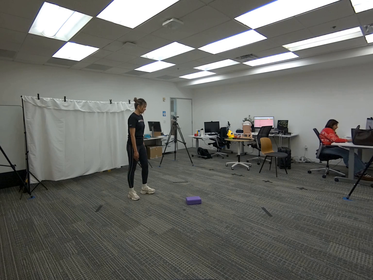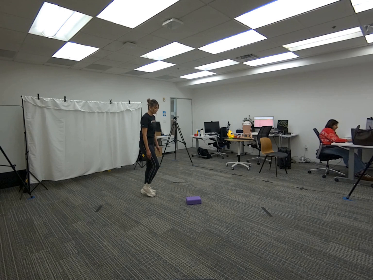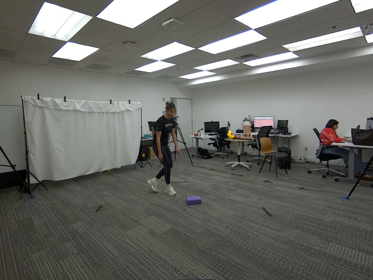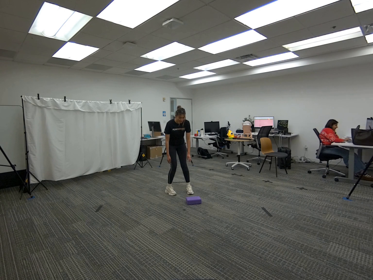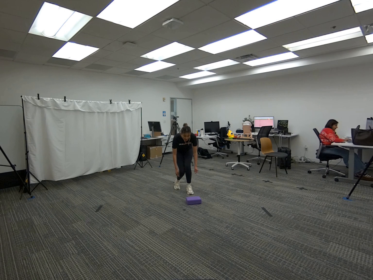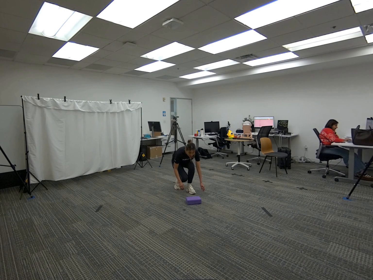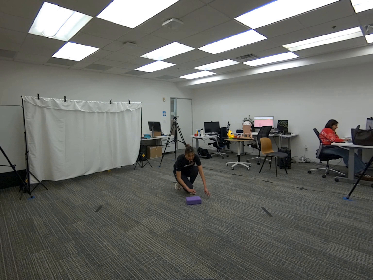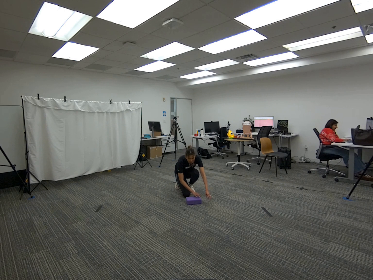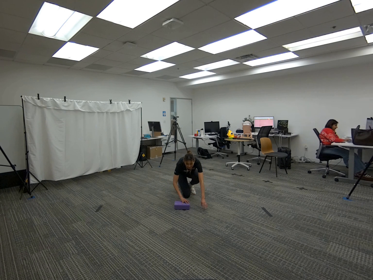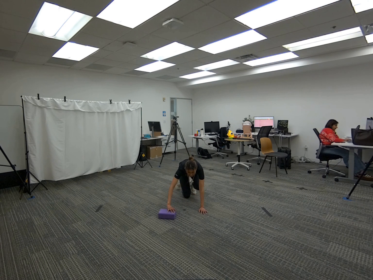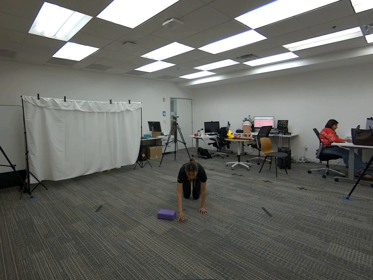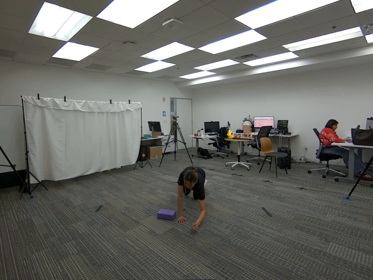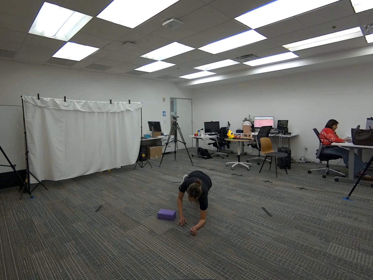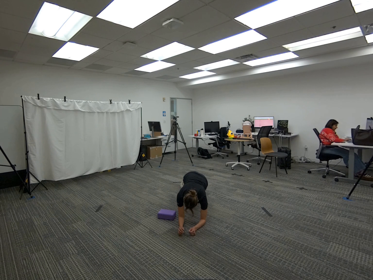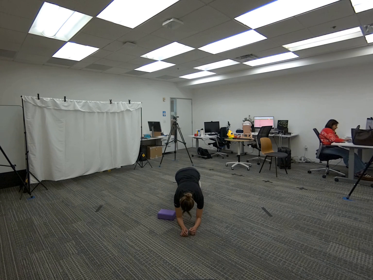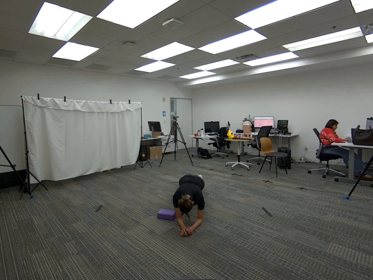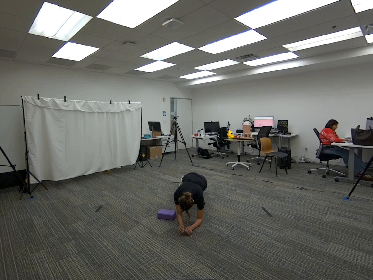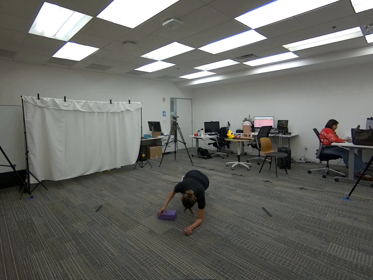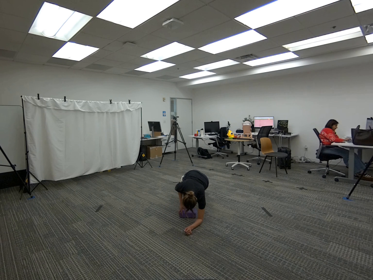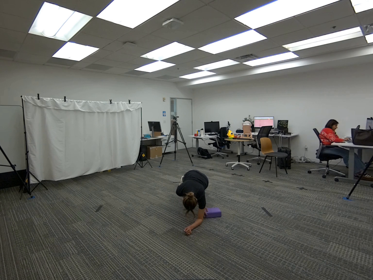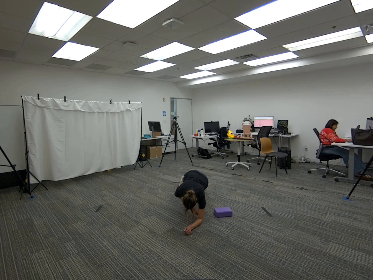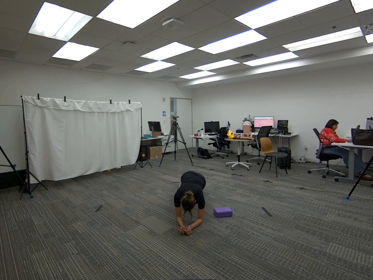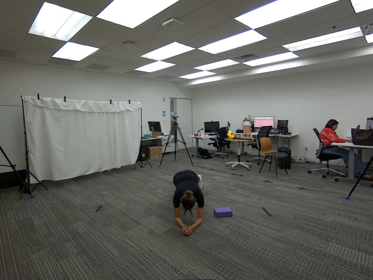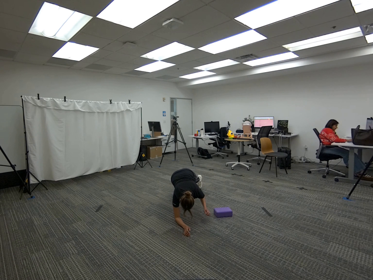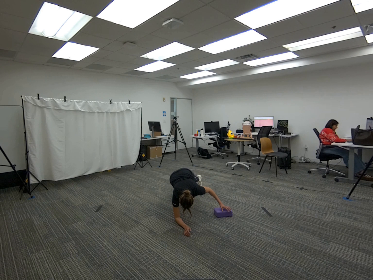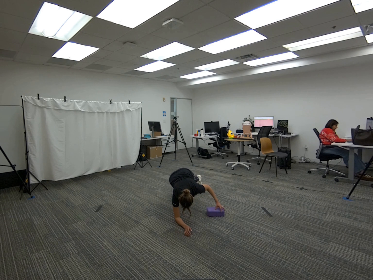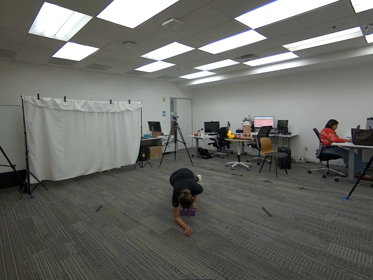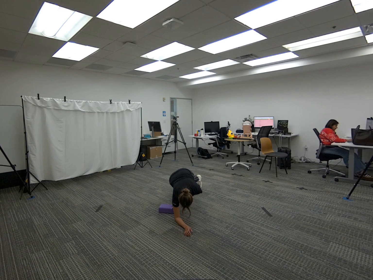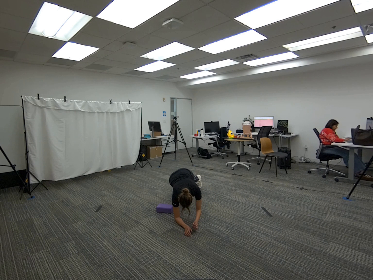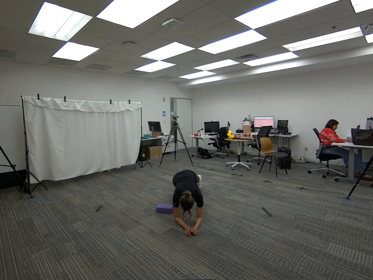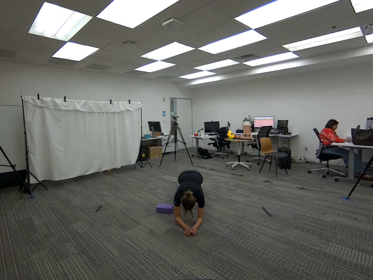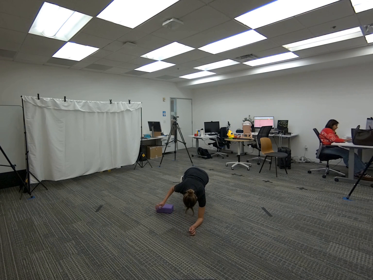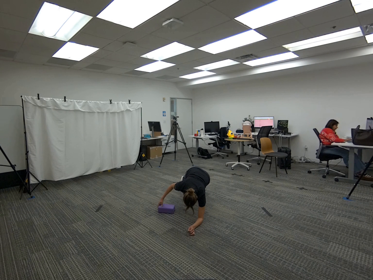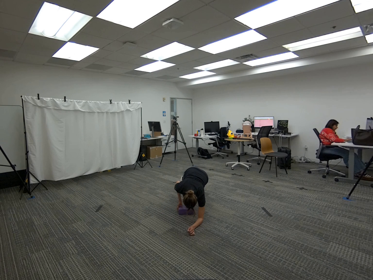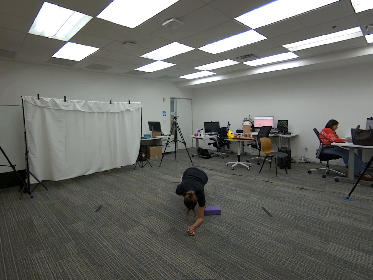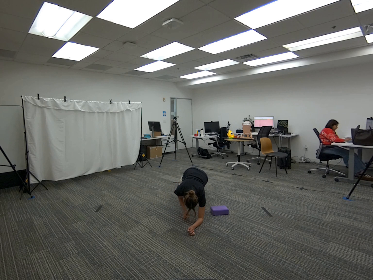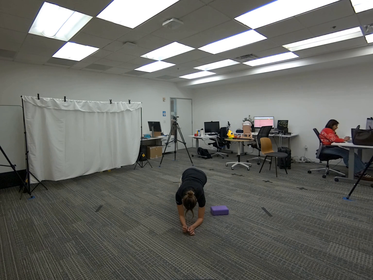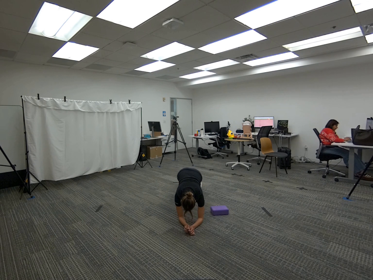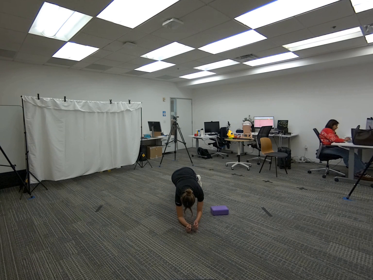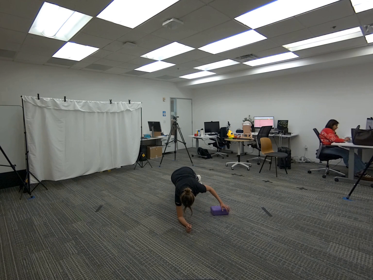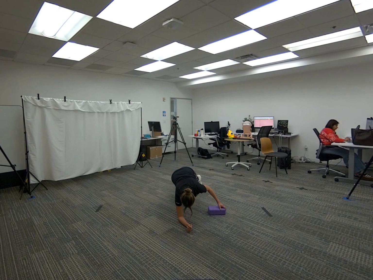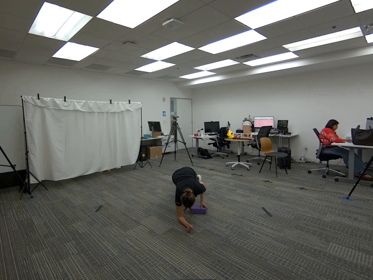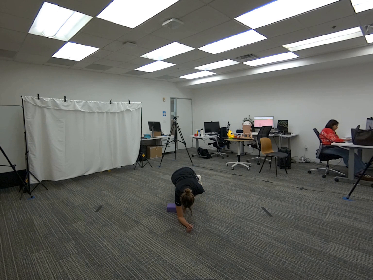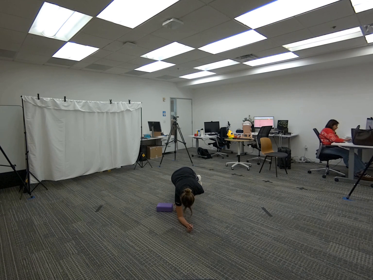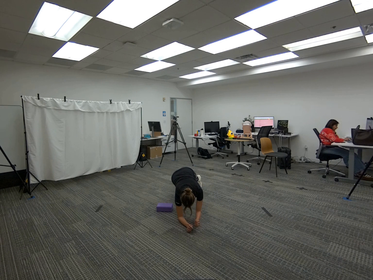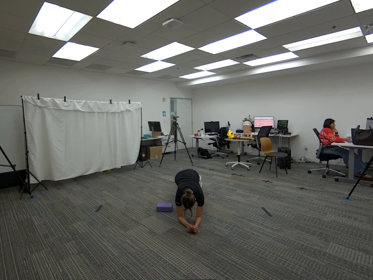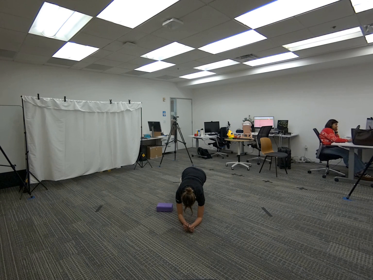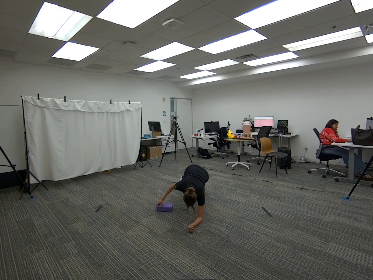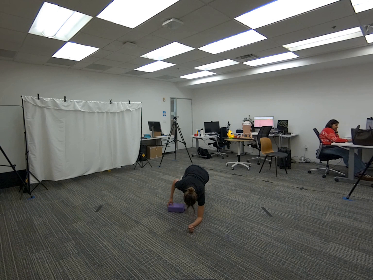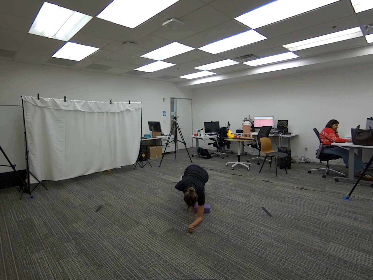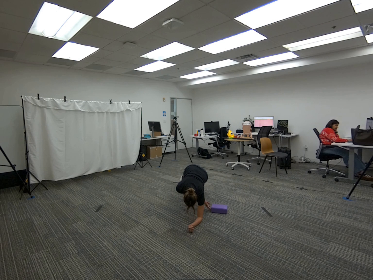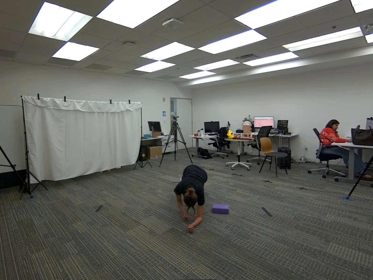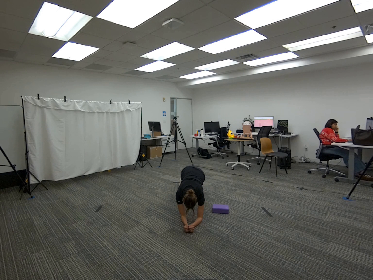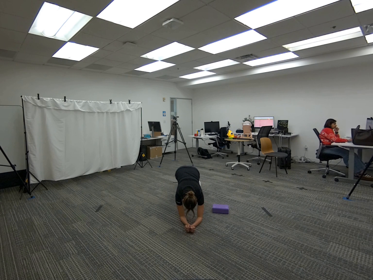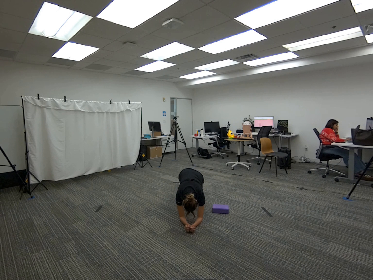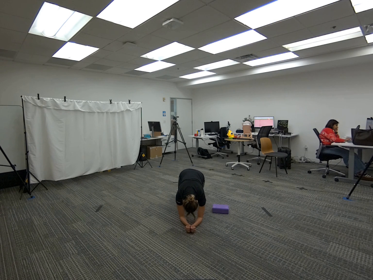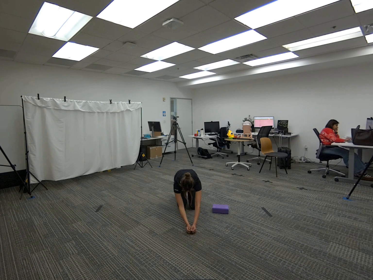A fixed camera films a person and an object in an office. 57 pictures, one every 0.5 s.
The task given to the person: Get into a plank position and drag the yoga block to the other side of your plank using your right hand once on the other side use your left hand to move it back to the right. Continue until the time is up.
